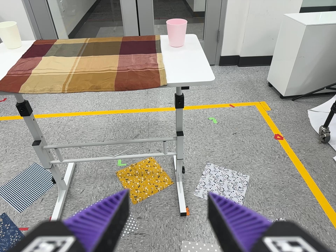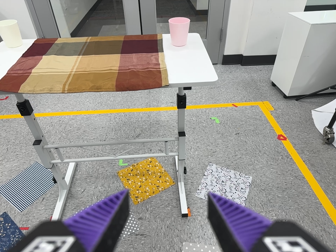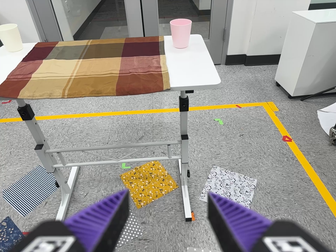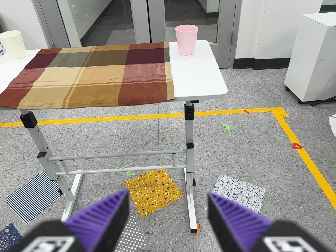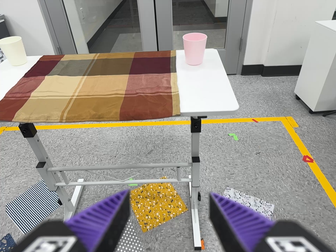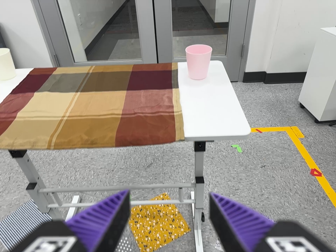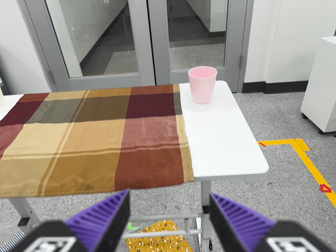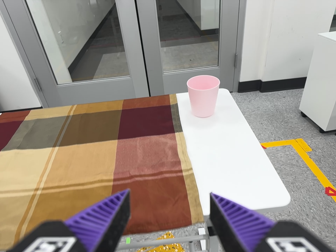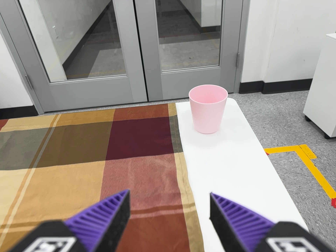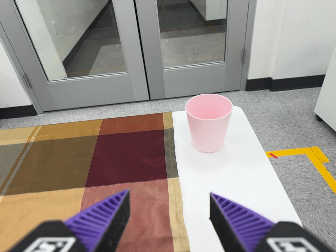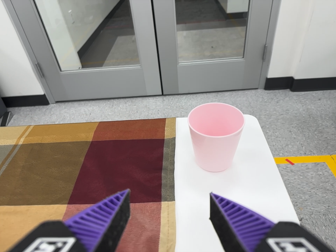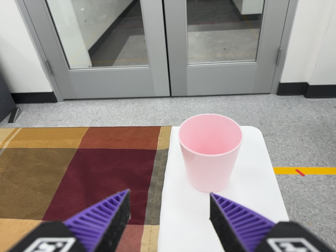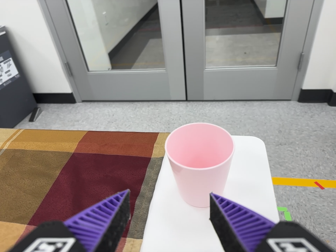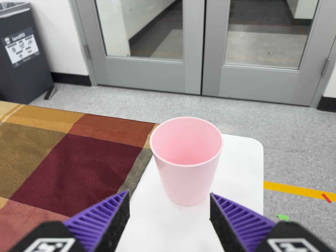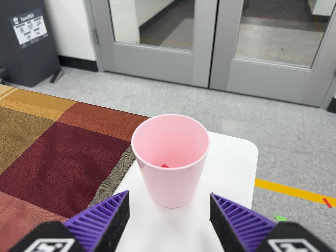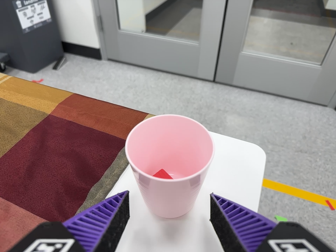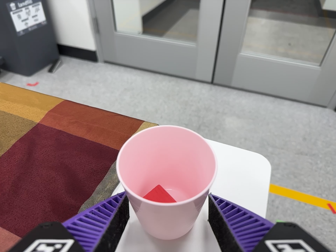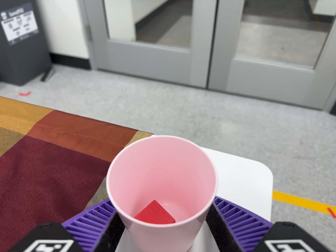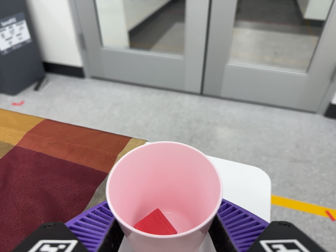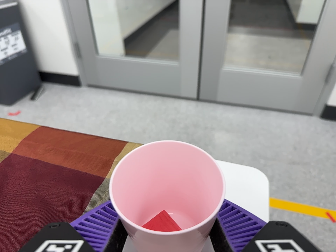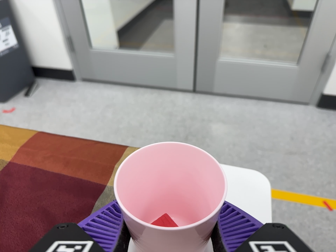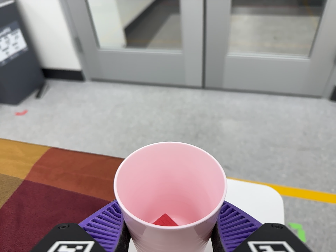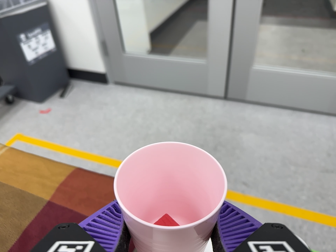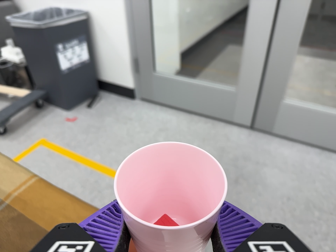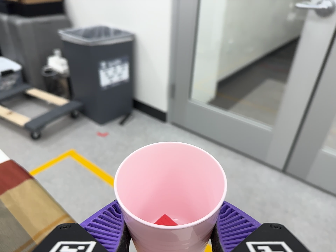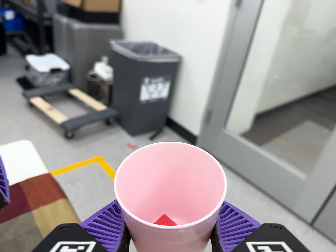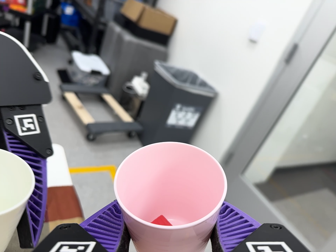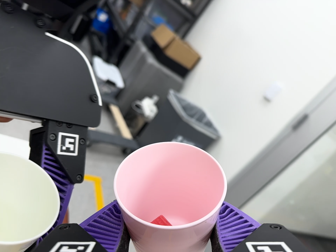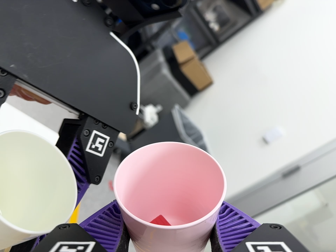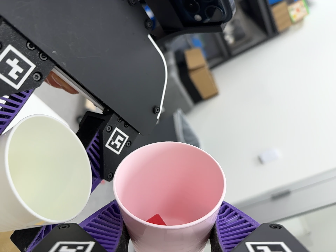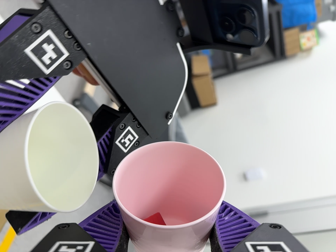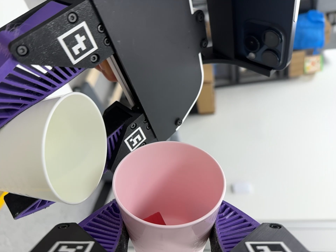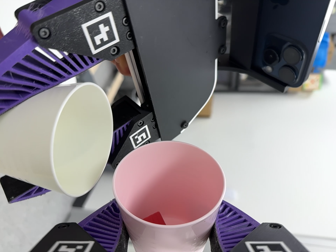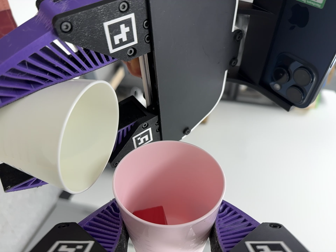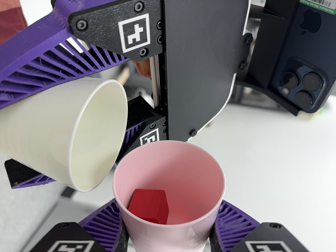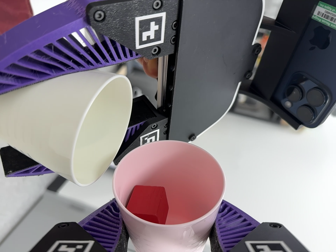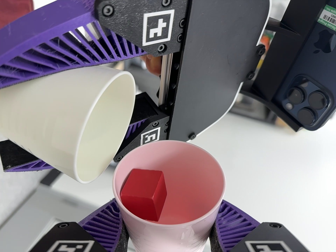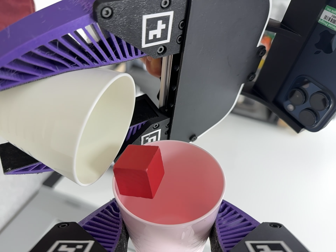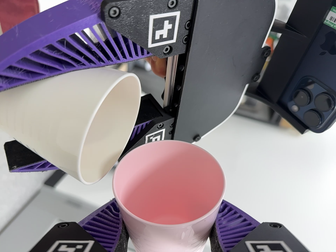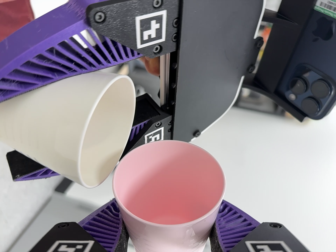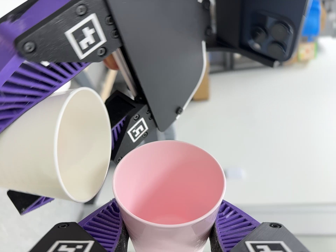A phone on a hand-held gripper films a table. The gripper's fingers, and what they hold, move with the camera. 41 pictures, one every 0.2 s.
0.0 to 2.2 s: The camera travels forward and toward the top of its view, about 70 cm, so what stands in front looms larger.
2.2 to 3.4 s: The camera travels forward and to its right, about 16 cm, so what stands in front looms larger. It rolls about its line of sight by about 15 degrees, and the scene rotates clockwise.
3.4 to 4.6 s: The camera travels toward the top of its view, about 14 cm, so close, fixed things drift downward.
4.6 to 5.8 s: The camera pans to its left by about 10 degrees. It travels toward the top of its view and to its left, about 30 cm, so close, fixed things drift downward. Its aim tips toward the top of its view by about 20 degrees, and the scene shifts downward. It rolls about its line of sight by about 80 degrees, and the scene rotates clockwise.
5.8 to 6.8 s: The camera travels to its left, about 7 cm. It rolls about its line of sight by about 35 degrees, and the scene rotates clockwise.
6.8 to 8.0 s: The camera rolls about its line of sight by about 15 degrees, and the scene rotates counterclockwise.
The film runs forward here.
